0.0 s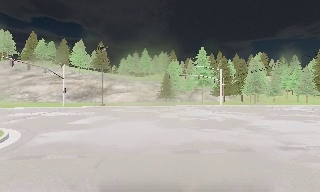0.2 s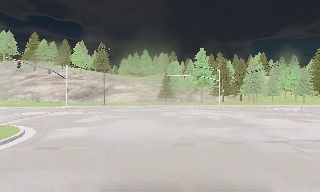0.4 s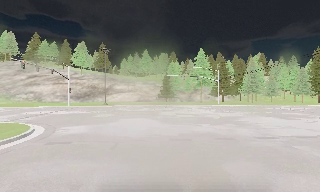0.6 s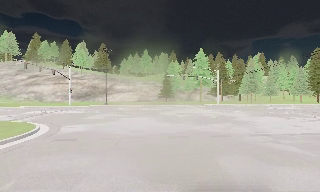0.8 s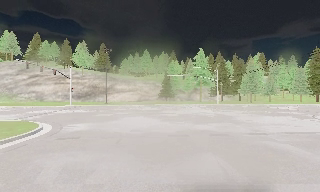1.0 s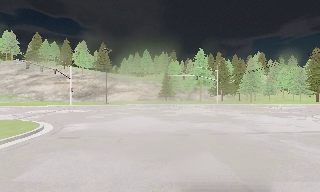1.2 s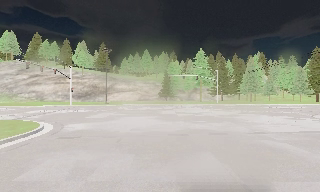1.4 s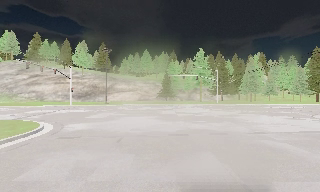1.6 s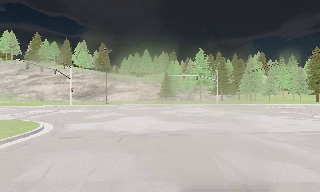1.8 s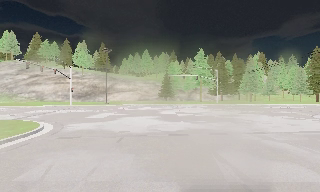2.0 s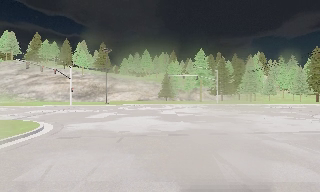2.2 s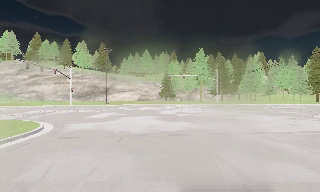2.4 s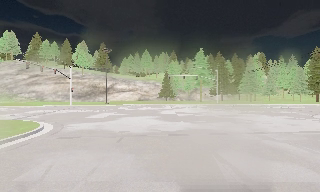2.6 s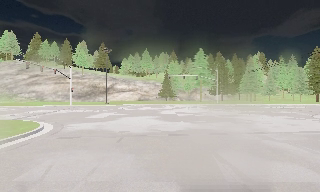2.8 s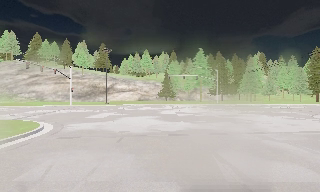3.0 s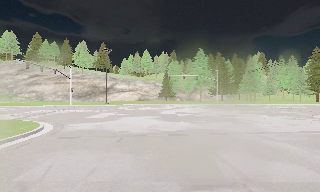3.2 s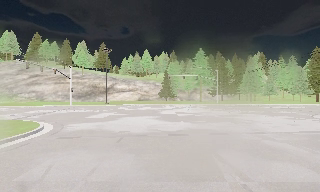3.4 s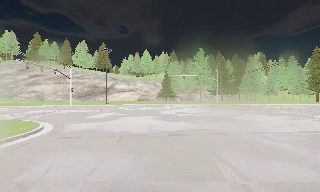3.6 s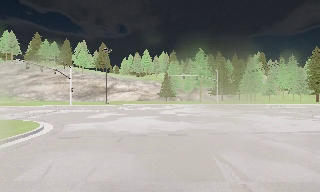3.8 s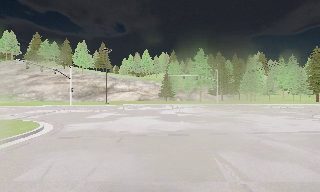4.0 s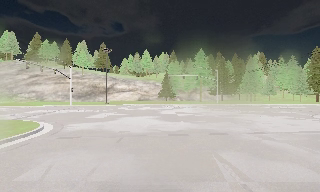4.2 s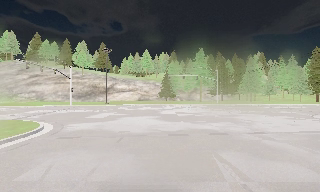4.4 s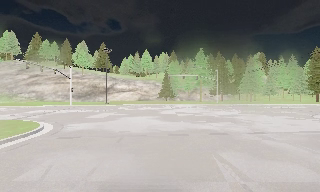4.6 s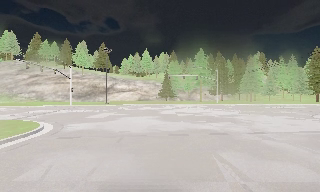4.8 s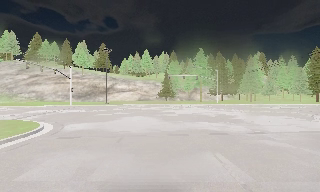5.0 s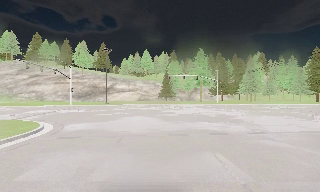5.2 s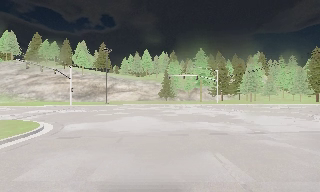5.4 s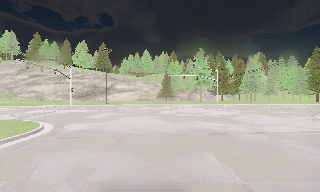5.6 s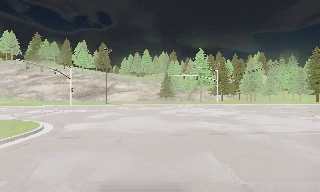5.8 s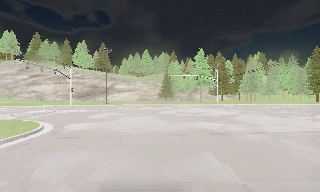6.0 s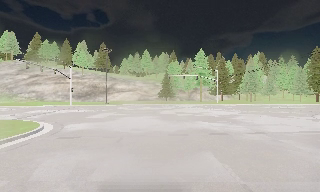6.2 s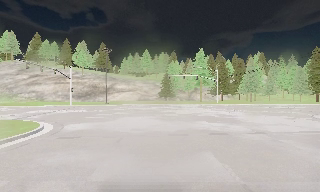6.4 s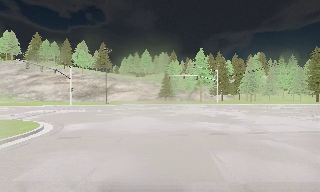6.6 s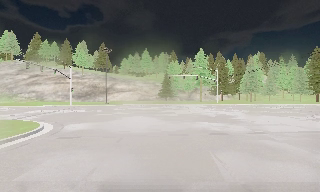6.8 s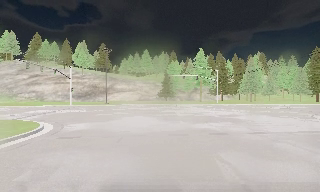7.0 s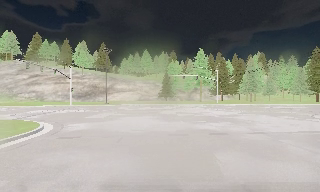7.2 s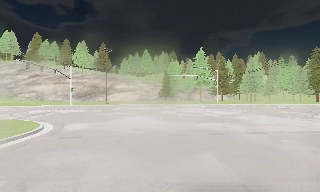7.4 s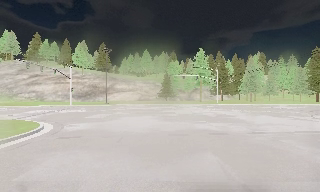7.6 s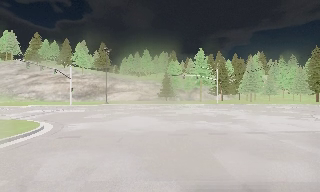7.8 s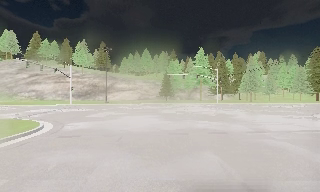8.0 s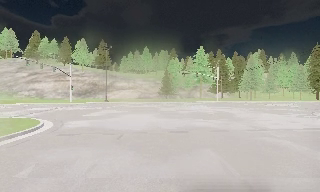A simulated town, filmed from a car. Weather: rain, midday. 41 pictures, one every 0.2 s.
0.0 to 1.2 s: The camera travels backward, about 2 m, so what stands in front gets smaller. It loses speed.
1.2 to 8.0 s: The camera keeps its place and its aim.
The film runs backward here.
